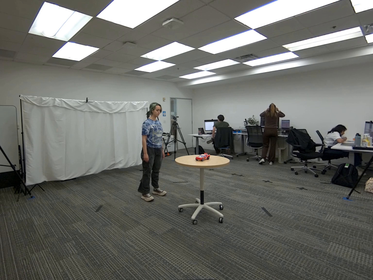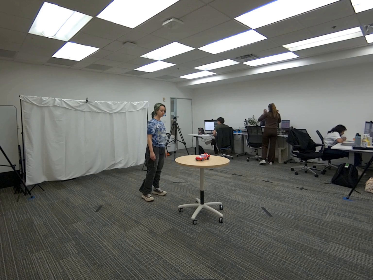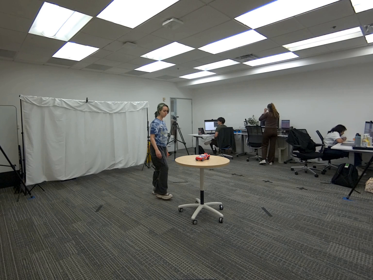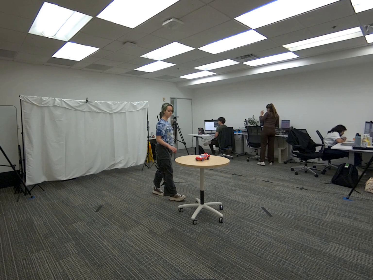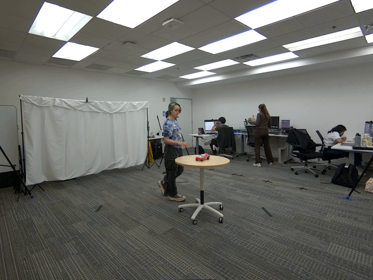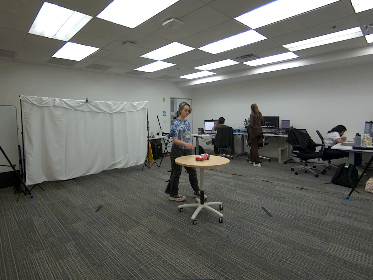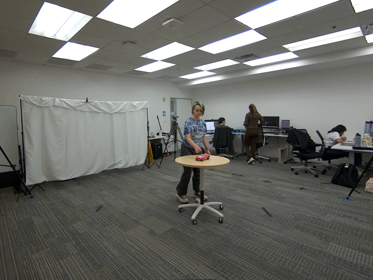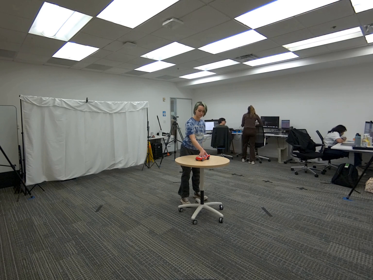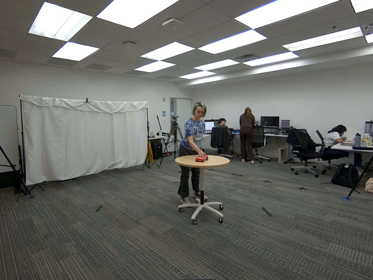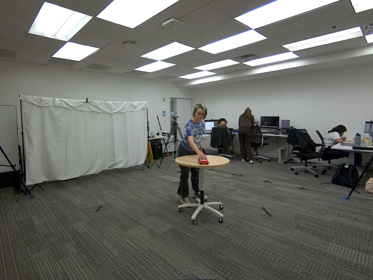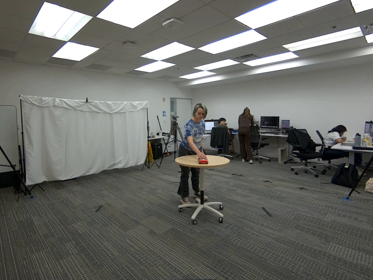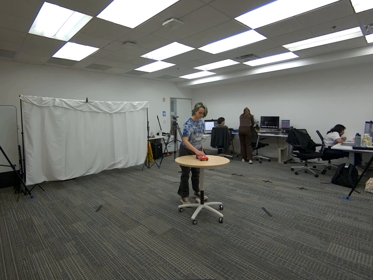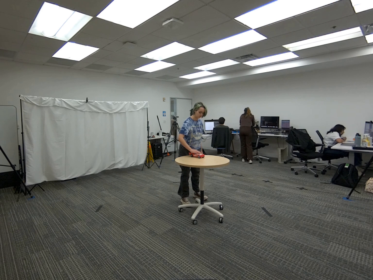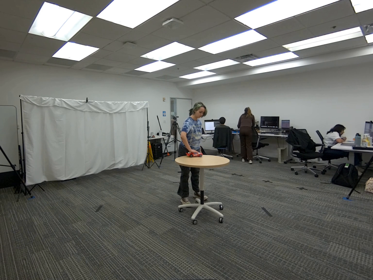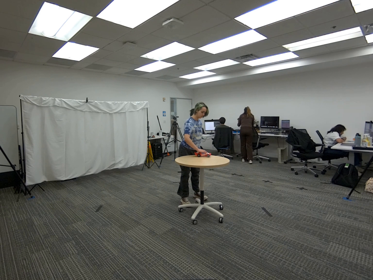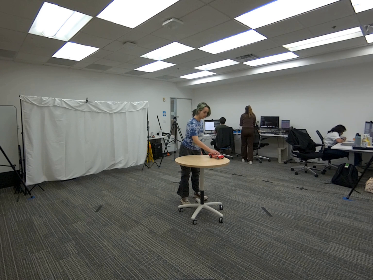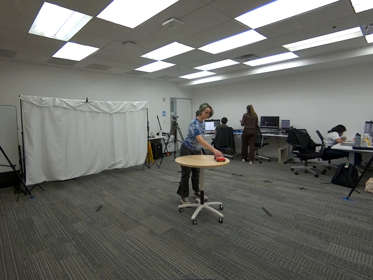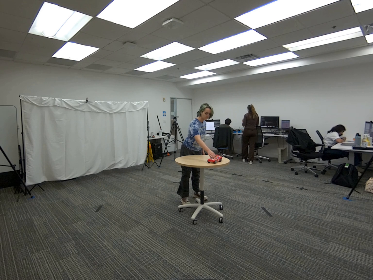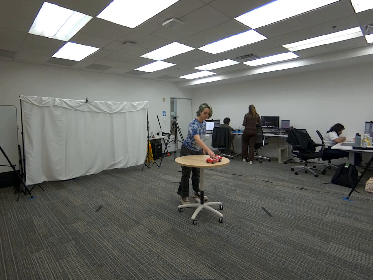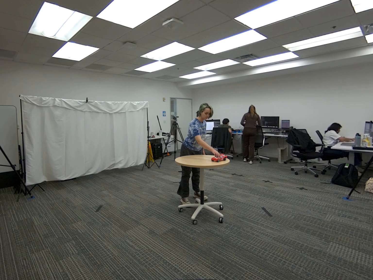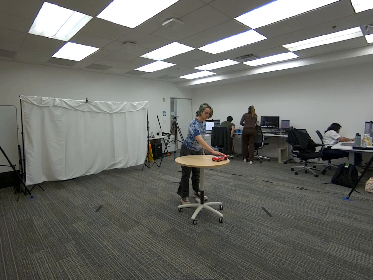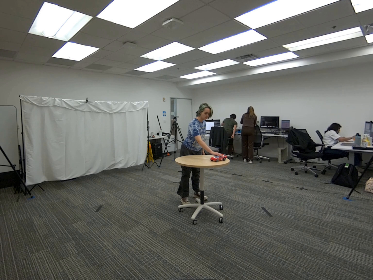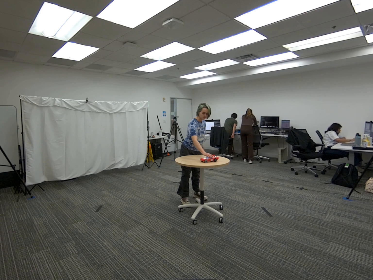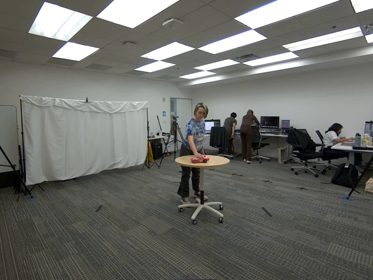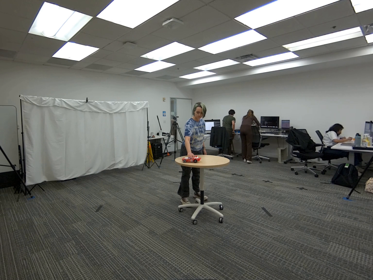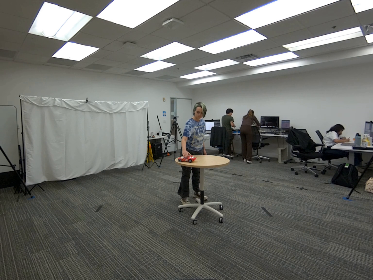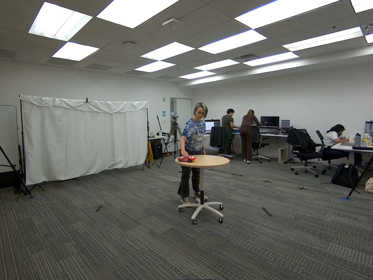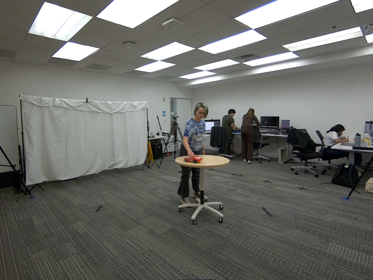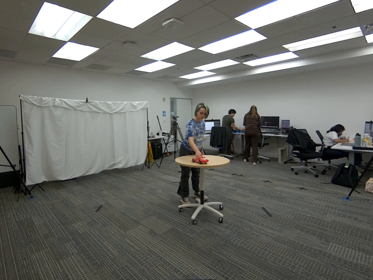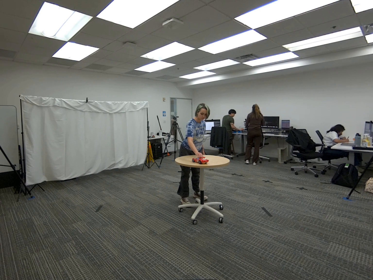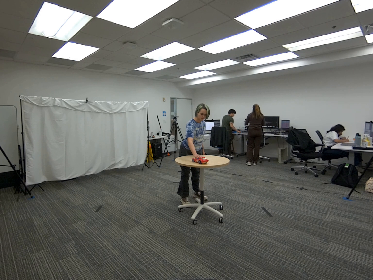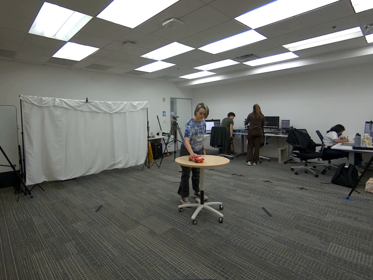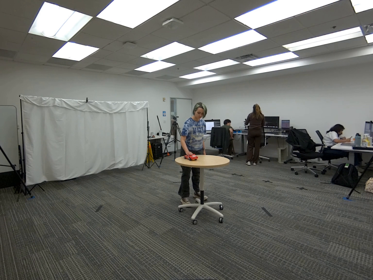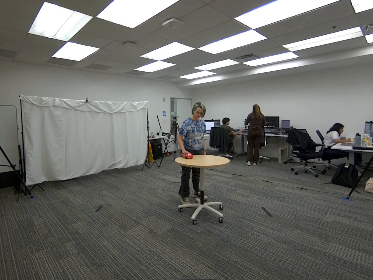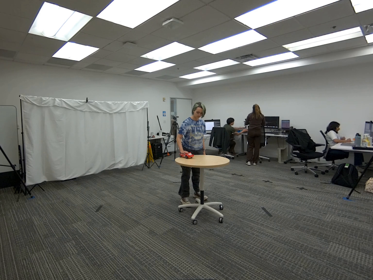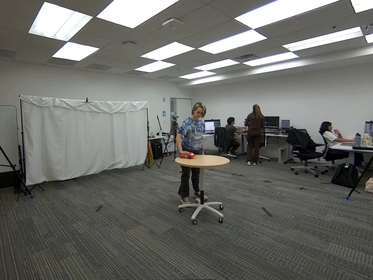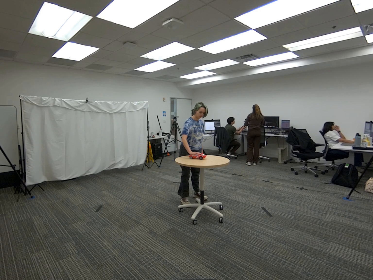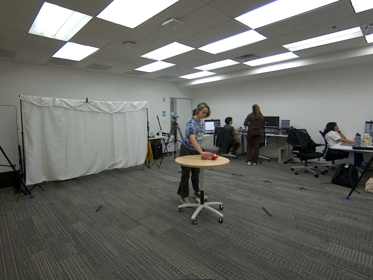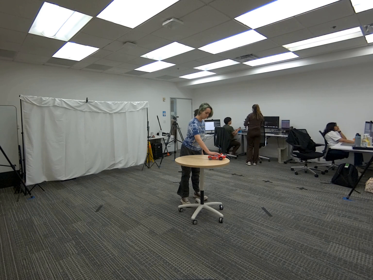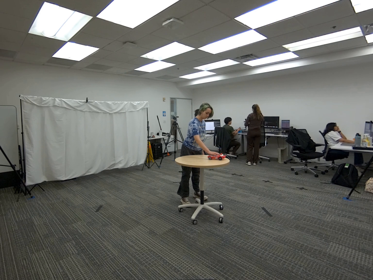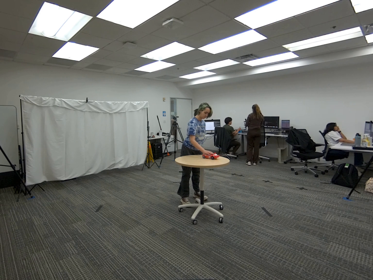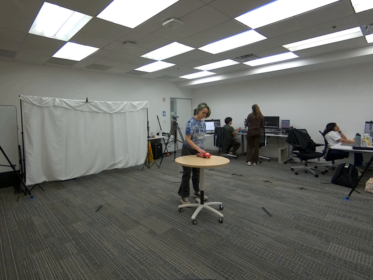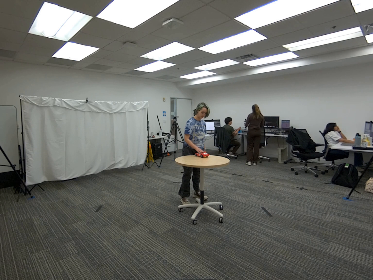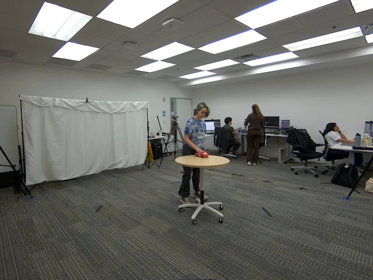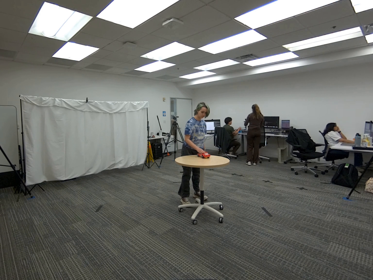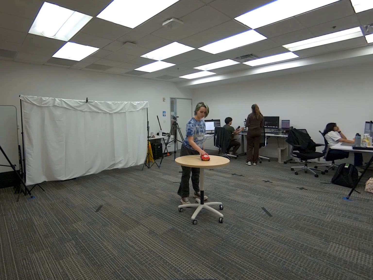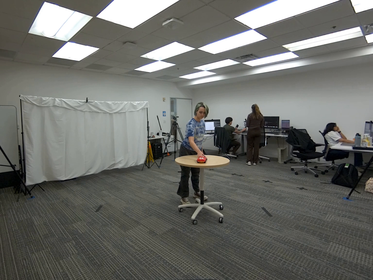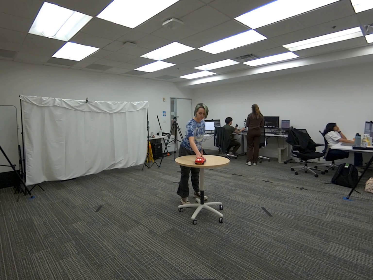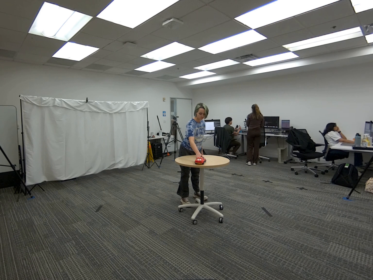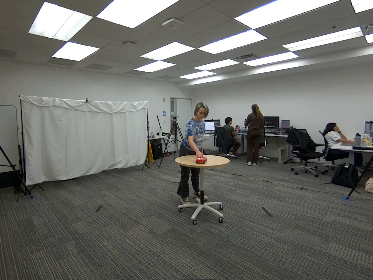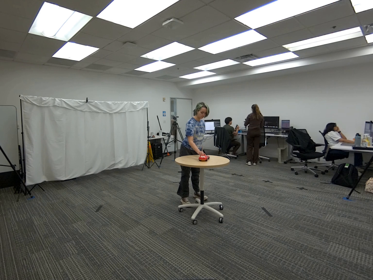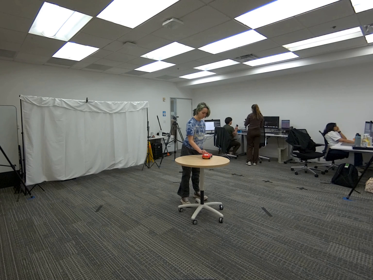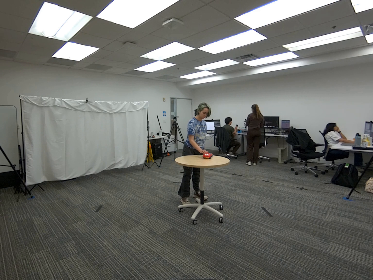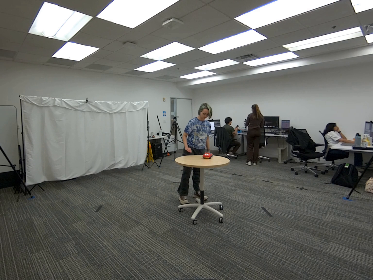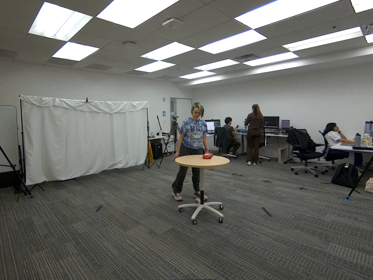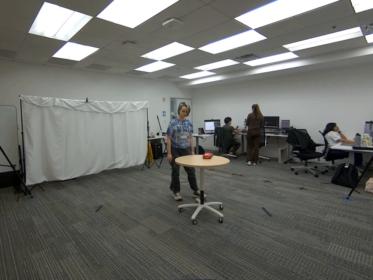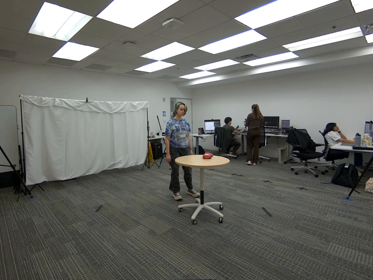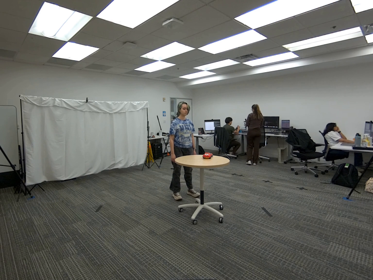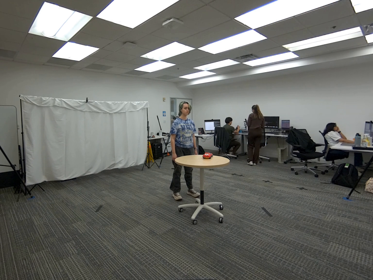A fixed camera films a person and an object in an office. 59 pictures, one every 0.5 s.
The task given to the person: Walk to the toy car on the round table, put your right hand on the toy car and roll the car around the surface of the table until finished.
